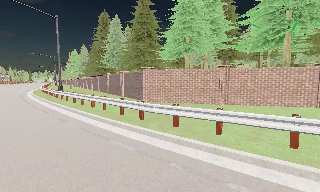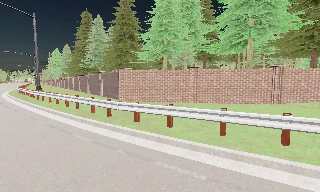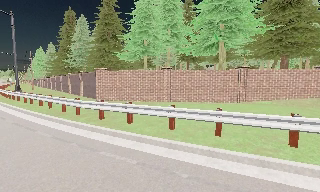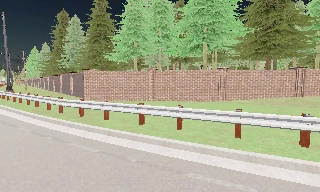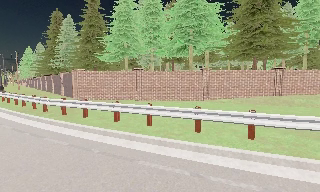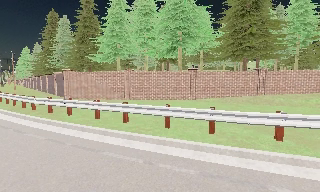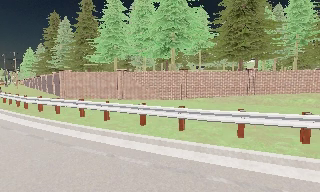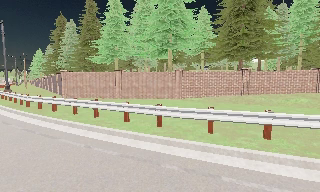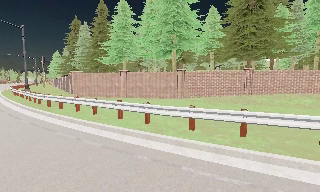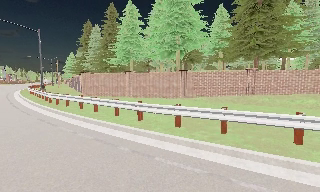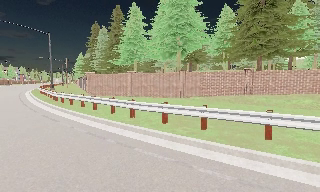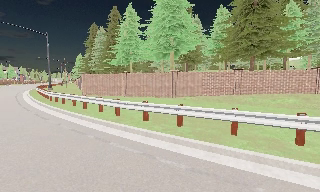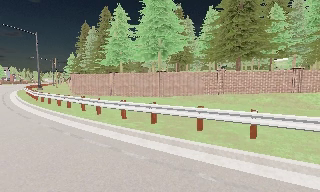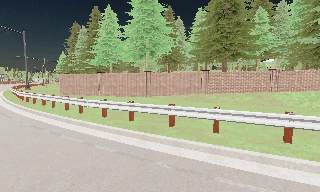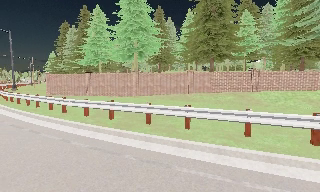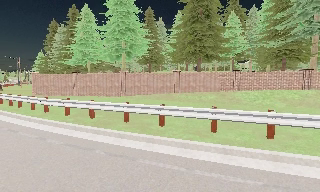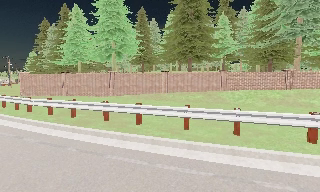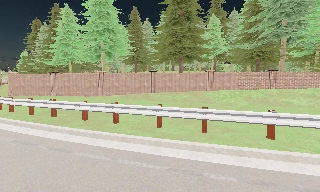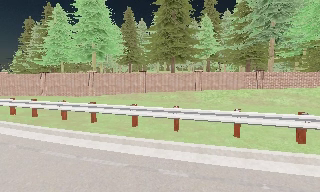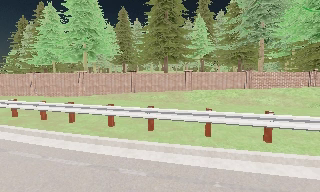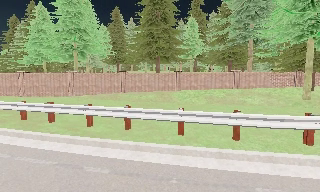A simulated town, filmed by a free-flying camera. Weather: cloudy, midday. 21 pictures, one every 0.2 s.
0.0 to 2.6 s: The camera travels to its right and backward, about 12 m, so close, fixed things drift to the left.
2.6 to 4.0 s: The camera pans to its right, which is clockwise from overhead, by about 10 degrees. It travels to its right, about 5 m, so close, fixed things drift to the left.
The film runs backward here.
